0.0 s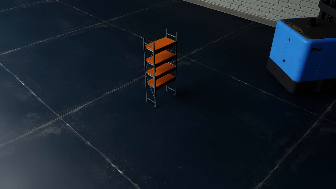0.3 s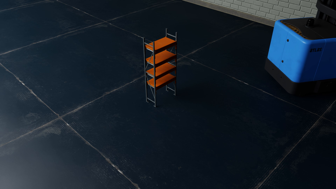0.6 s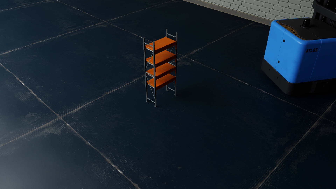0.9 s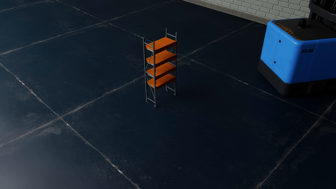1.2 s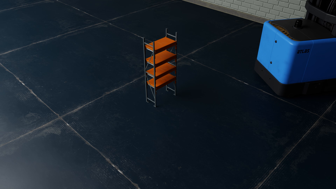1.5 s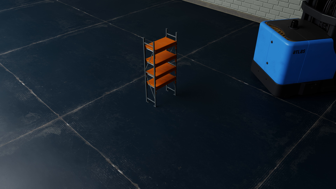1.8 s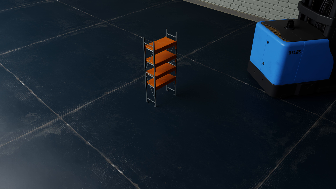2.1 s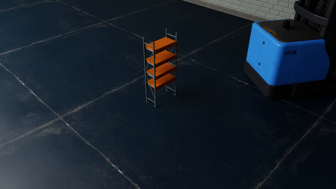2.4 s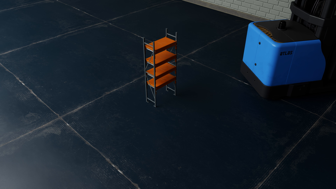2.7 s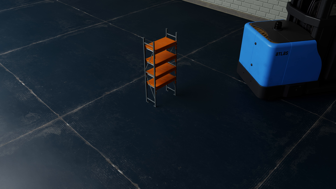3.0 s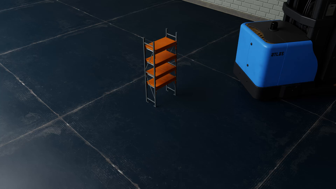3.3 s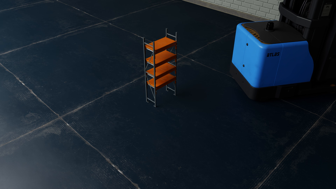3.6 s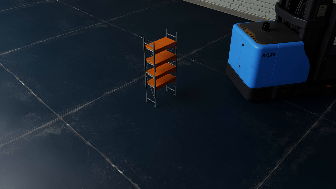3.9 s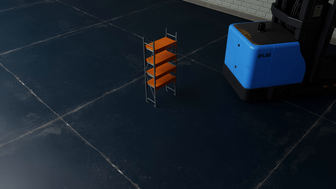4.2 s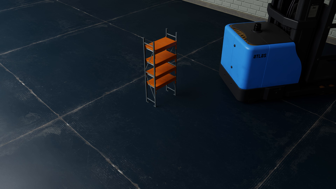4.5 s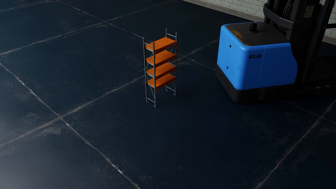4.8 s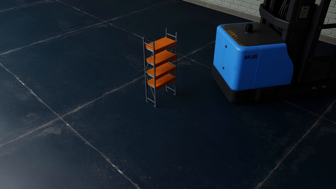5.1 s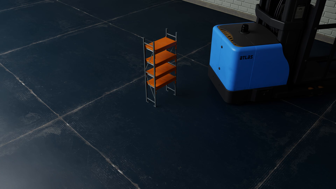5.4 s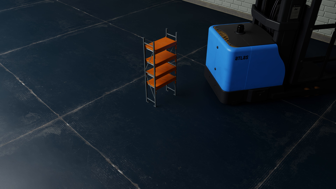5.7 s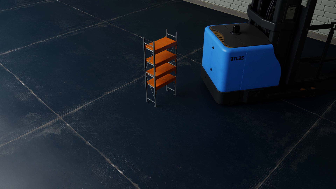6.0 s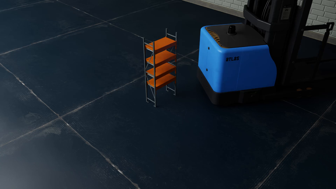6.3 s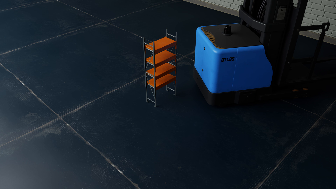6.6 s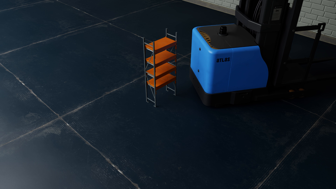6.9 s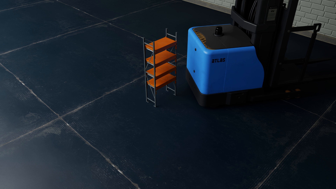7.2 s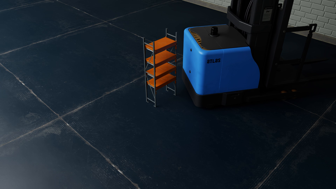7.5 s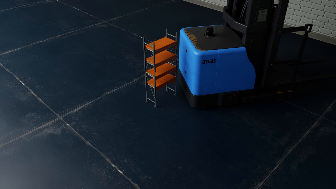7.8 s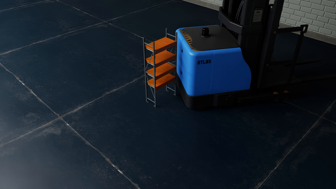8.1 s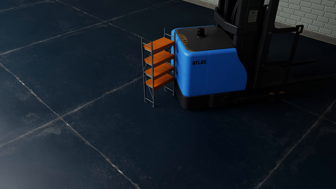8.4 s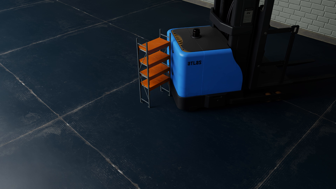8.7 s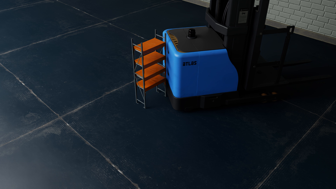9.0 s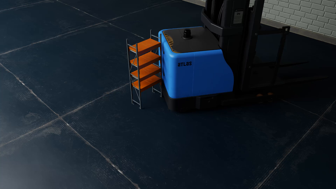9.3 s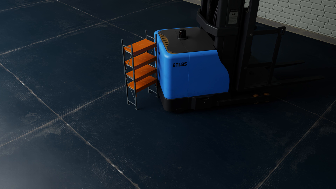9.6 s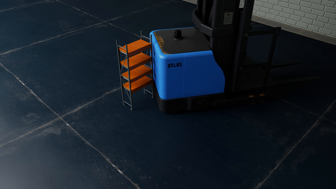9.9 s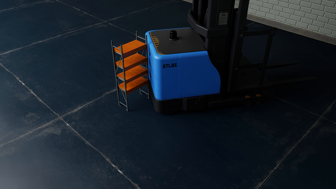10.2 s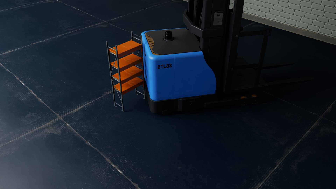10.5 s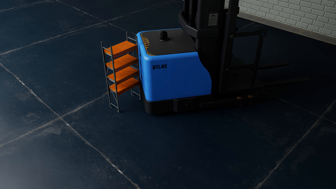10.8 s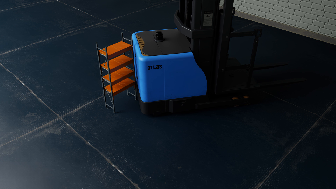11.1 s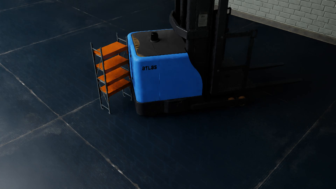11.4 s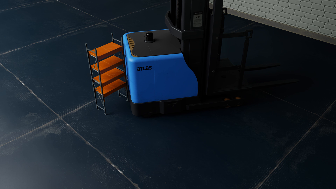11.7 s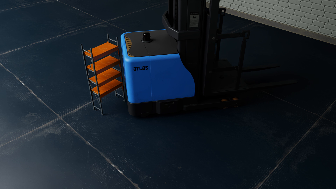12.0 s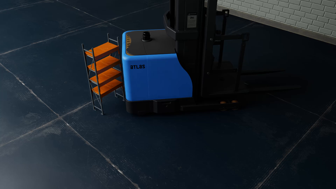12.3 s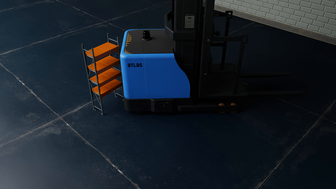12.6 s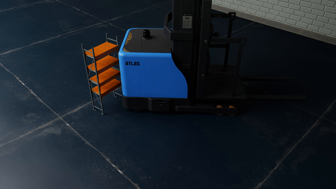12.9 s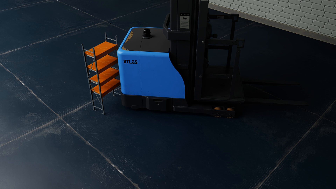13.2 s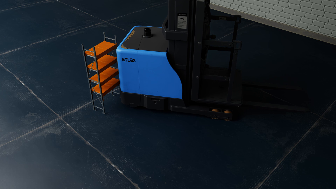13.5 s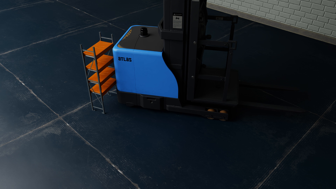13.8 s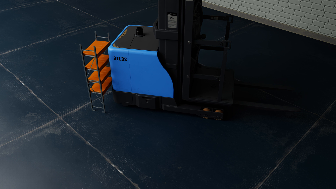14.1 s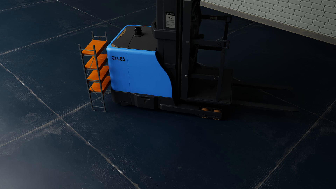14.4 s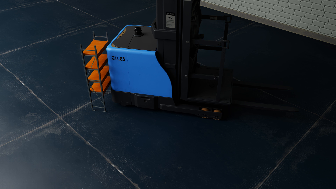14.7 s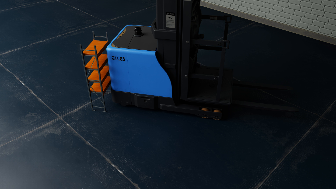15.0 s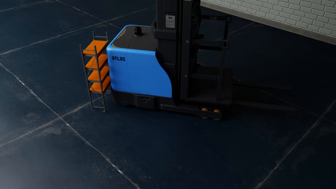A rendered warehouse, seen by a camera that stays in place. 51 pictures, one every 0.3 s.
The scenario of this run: A forklift runs into an object in its way.
